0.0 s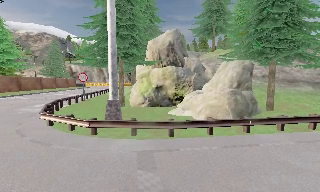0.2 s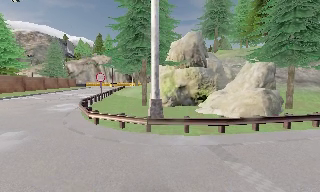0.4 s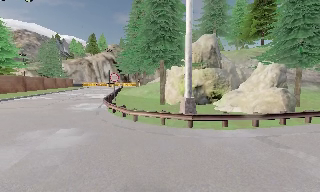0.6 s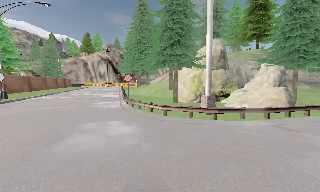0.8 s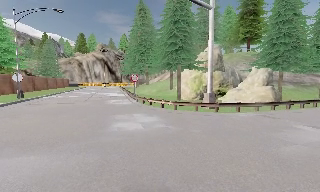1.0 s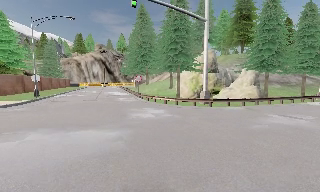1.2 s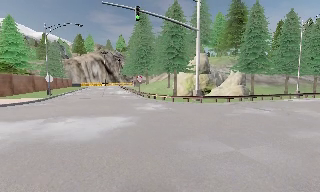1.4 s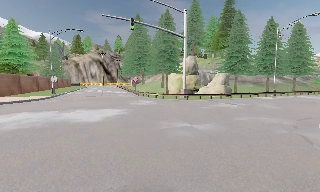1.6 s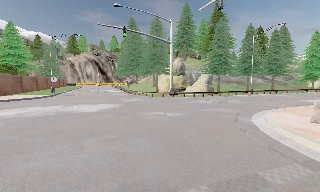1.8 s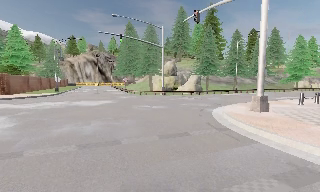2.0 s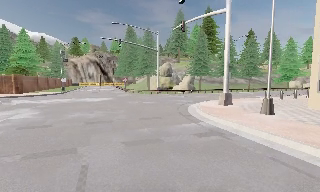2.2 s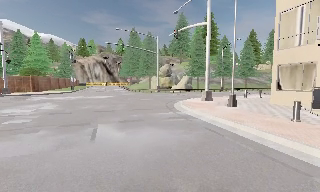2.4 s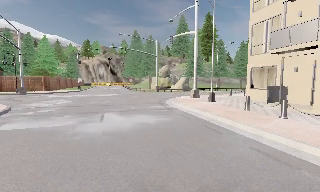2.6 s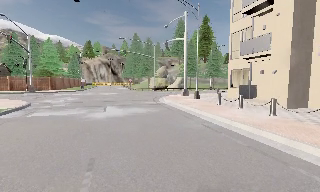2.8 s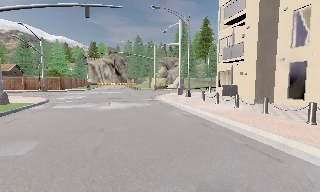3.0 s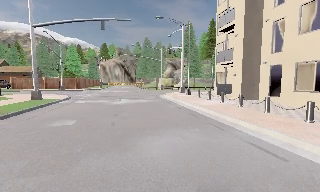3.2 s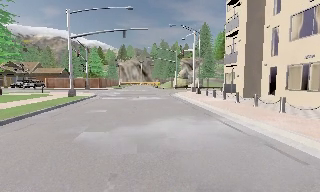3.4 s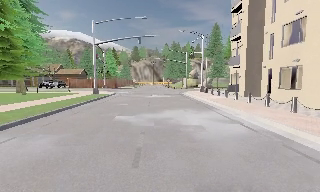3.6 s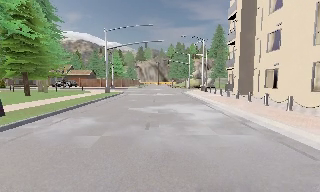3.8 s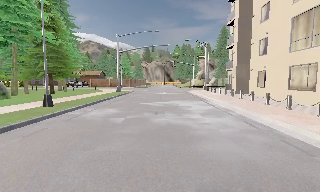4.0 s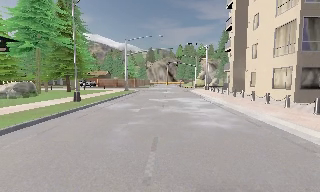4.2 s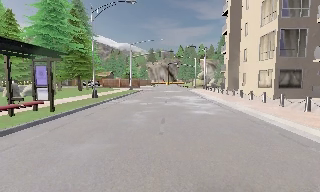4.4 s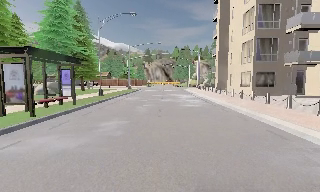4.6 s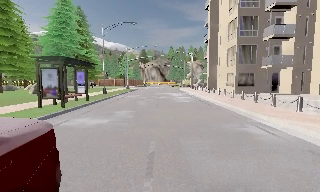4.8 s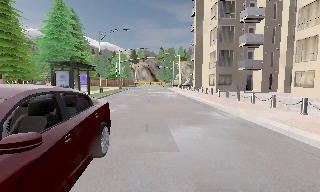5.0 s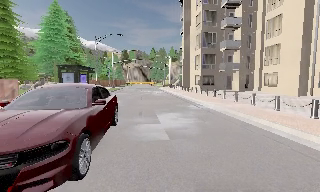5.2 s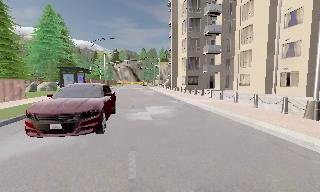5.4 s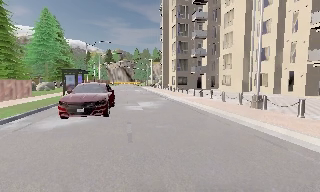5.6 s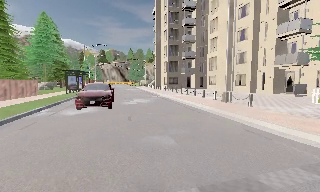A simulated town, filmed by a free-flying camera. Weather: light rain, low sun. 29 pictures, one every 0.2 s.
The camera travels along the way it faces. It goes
backward.
0.0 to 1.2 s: The camera pans to its right, which is clockwise from overhead, by about 10 degrees. It travels backward and to its left, about 10 m, so what stands in front gets smaller.
1.2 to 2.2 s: The camera travels backward, about 11 m, so what stands in front gets smaller.
2.2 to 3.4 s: The camera pans to its left, which is counterclockwise from overhead, by about 15 degrees. It travels backward, about 13 m, so what stands in front gets smaller.
3.4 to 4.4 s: The camera travels backward, about 11 m, so what stands in front gets smaller.
4.4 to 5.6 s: The scene slides to the left, as the camera pans about 15 degrees to its right. It travels backward, about 14 m, so what stands in front gets smaller.
The film runs backward here.
